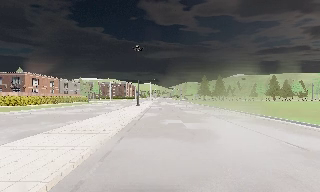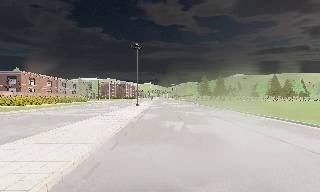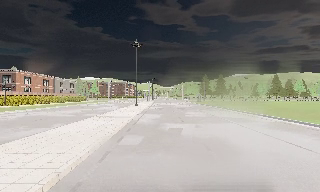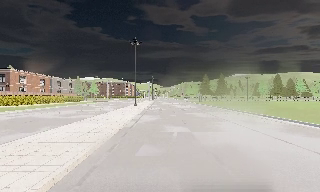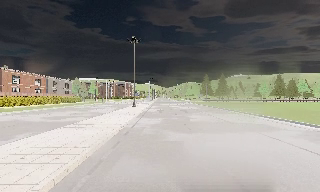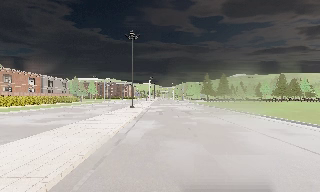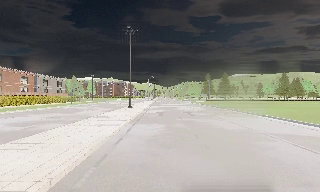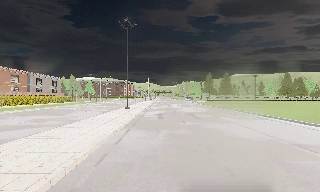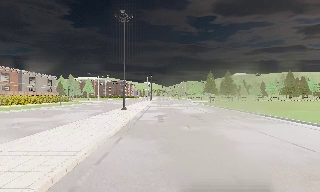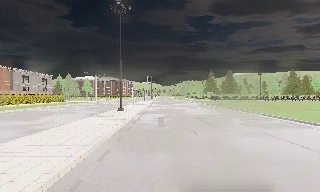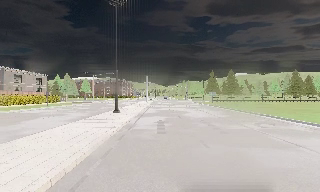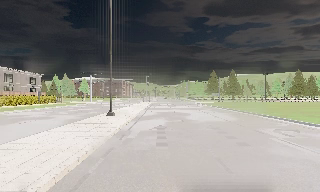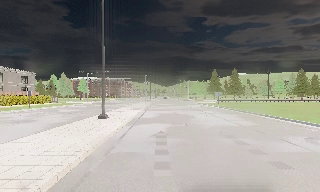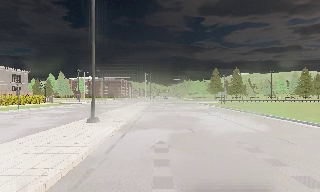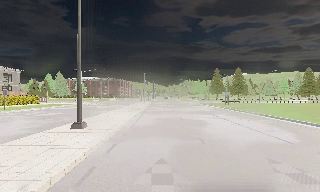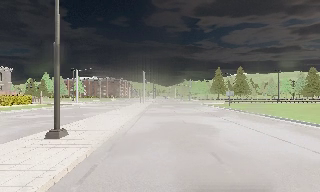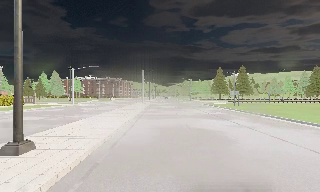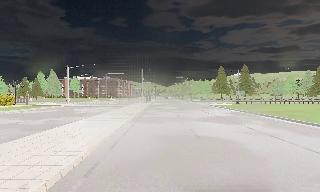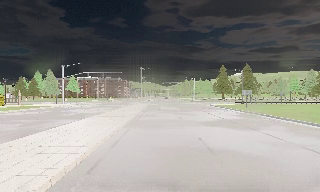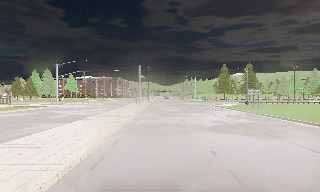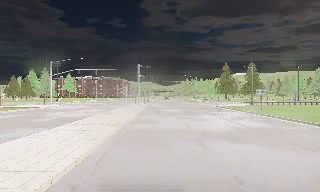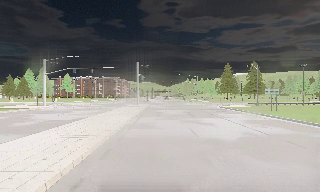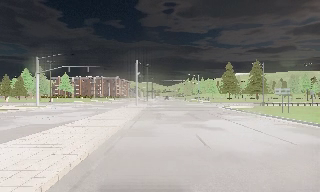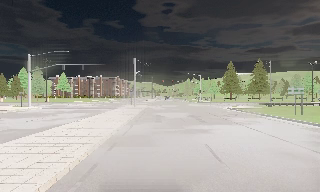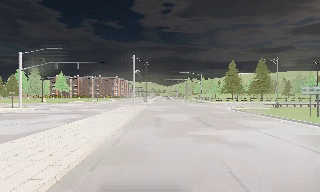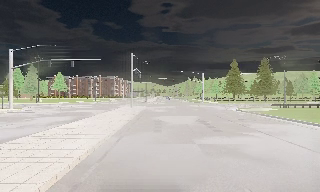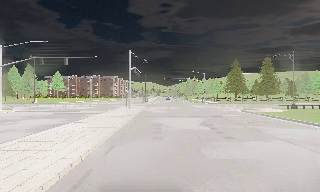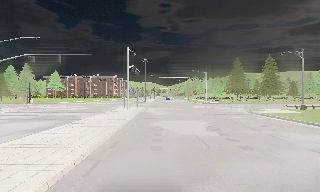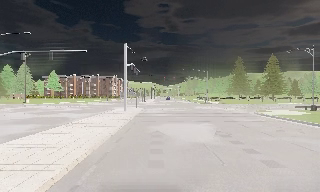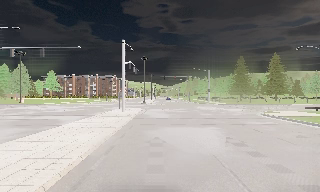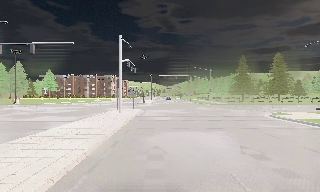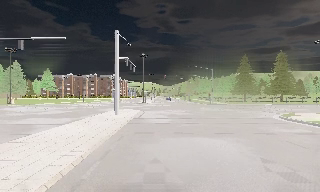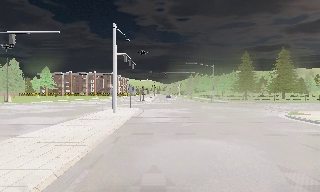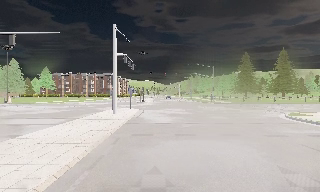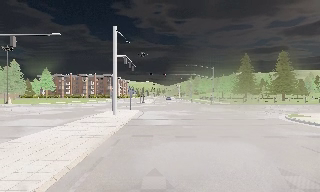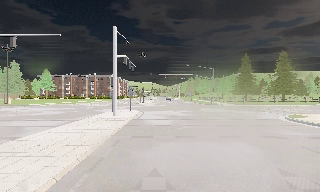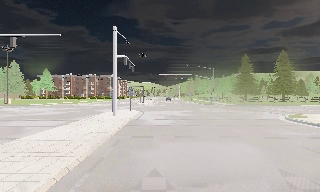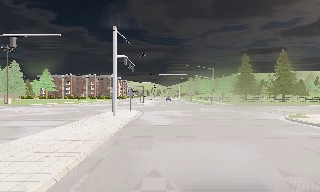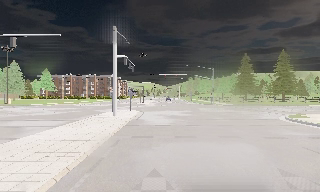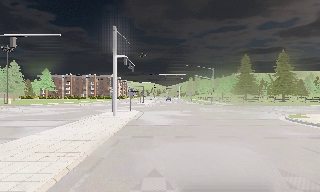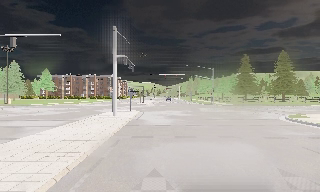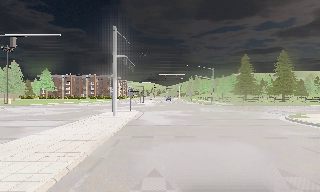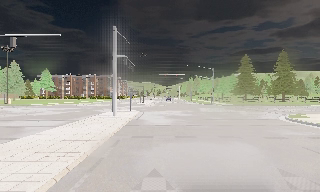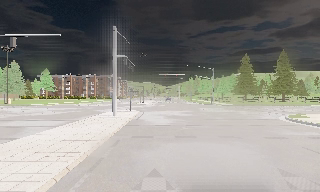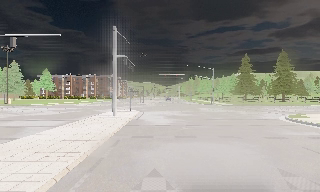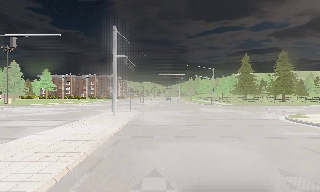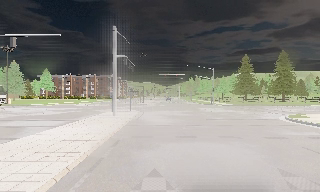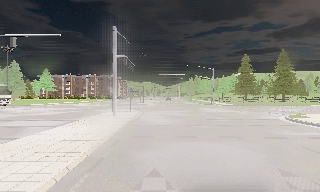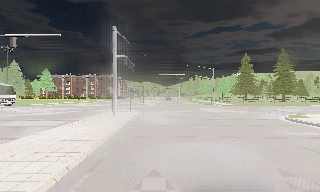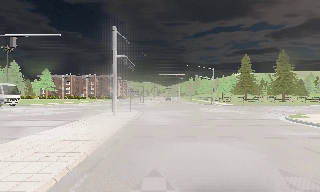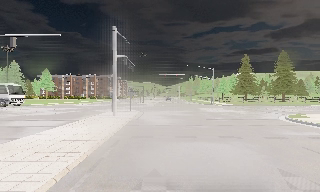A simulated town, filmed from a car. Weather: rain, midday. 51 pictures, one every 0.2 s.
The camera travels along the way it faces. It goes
forward.
0.0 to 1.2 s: The camera travels forward, about 8 m, so what stands in front looms larger. It gains speed.
1.2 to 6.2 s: The camera travels forward, about 40 m, so what stands in front looms larger.
6.2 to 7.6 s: The camera travels forward, about 0.5 m, so what stands in front looms larger. It loses speed.
7.6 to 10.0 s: The camera keeps its place and its aim.
The film runs forward here.
